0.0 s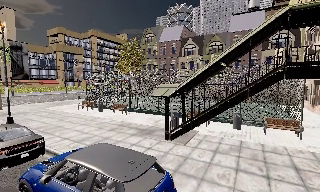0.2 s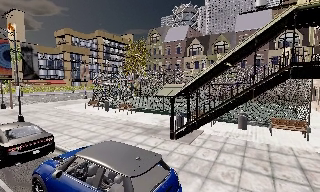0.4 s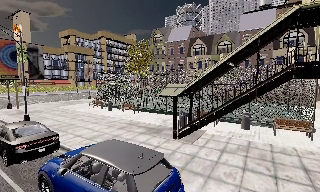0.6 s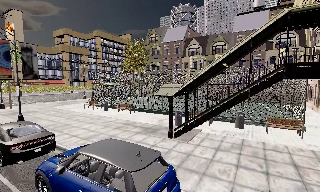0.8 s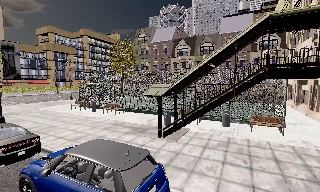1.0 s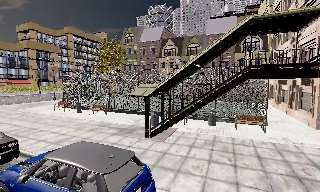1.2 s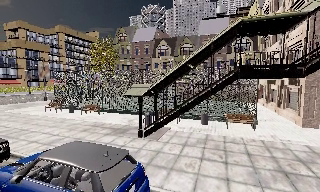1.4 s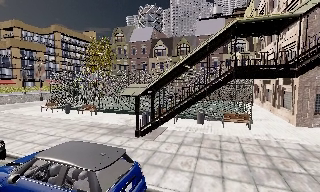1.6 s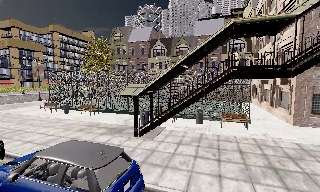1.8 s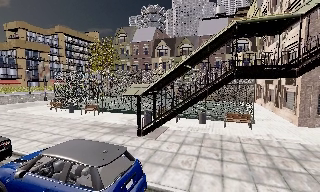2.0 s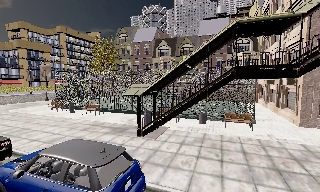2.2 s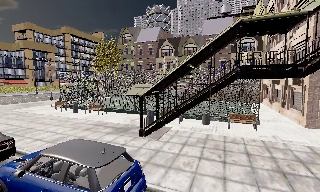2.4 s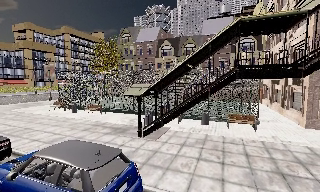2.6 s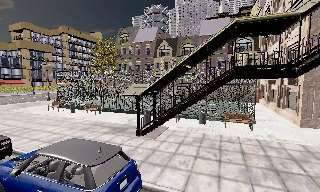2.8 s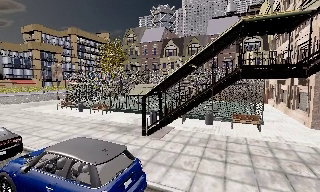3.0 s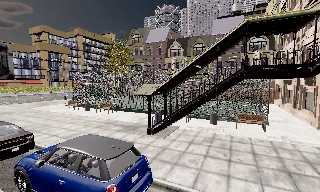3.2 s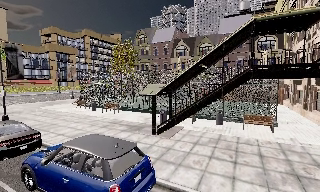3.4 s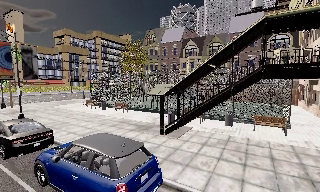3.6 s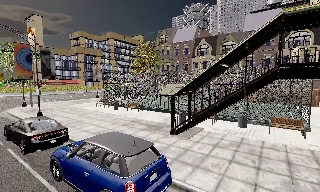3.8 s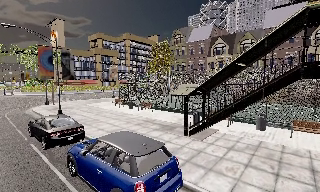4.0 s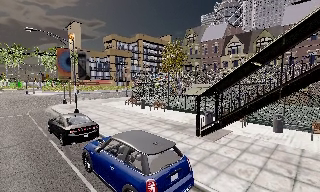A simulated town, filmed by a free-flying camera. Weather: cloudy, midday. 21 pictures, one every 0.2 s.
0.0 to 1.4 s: The scene slides to the left, as the camera pans about 10 degrees to its right. It travels backward, about 0.5 m, so what stands in front gets smaller.
1.4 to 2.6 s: The camera shifts only a little, or ends up much as it began.
2.6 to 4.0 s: The scene slides to the right, as the camera pans about 25 degrees to its left.
The film runs backward here.
